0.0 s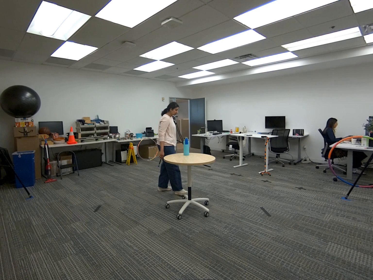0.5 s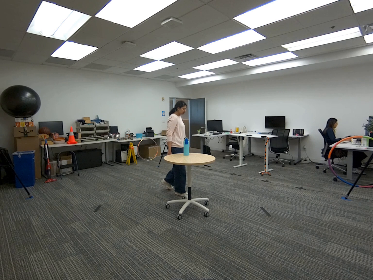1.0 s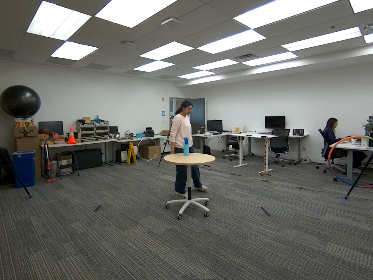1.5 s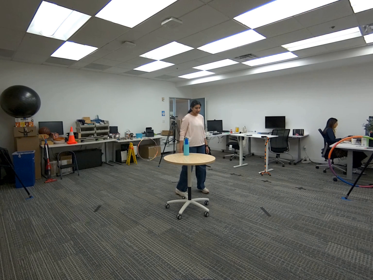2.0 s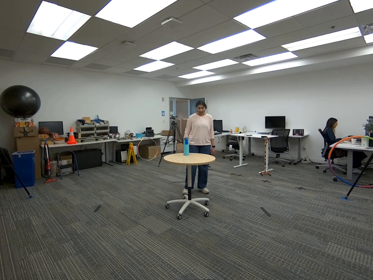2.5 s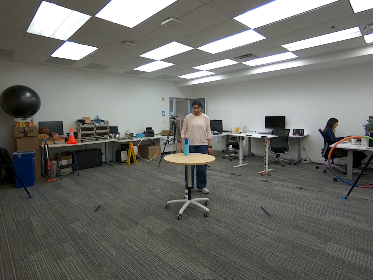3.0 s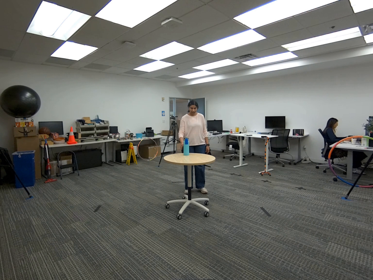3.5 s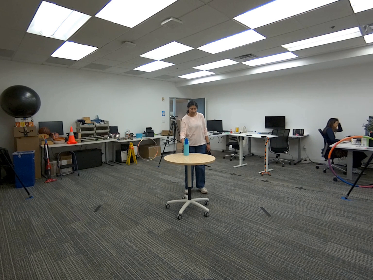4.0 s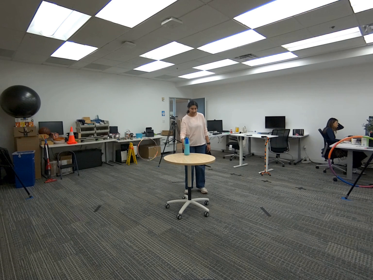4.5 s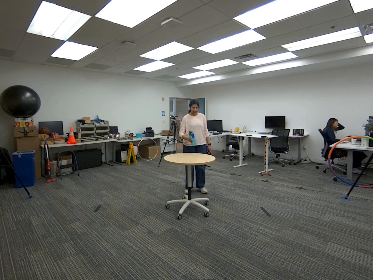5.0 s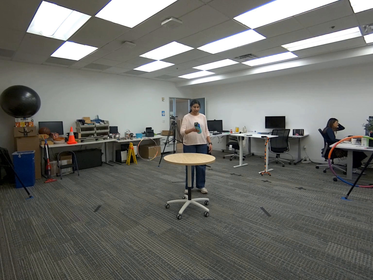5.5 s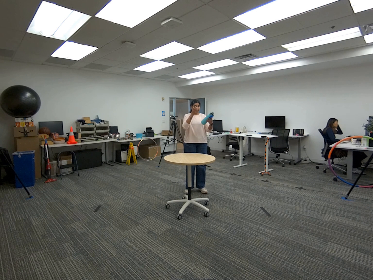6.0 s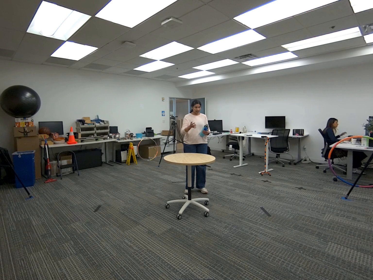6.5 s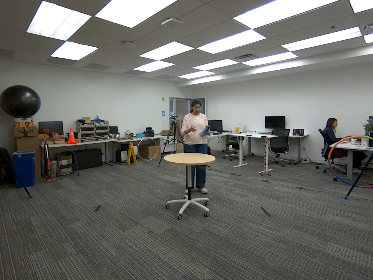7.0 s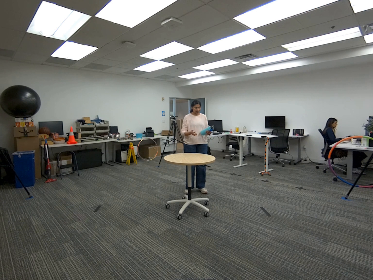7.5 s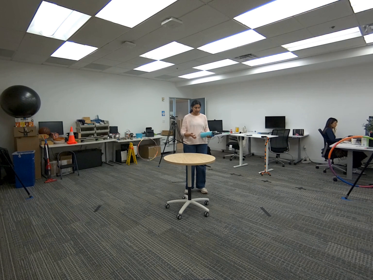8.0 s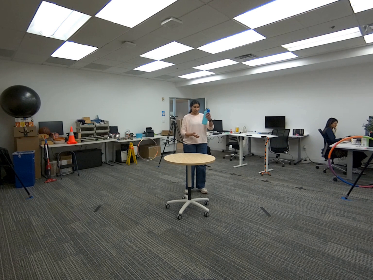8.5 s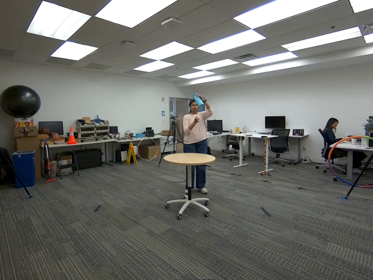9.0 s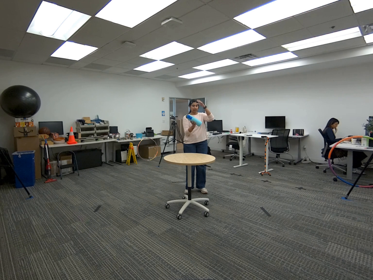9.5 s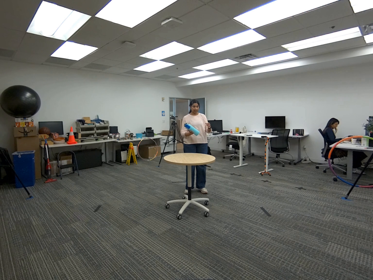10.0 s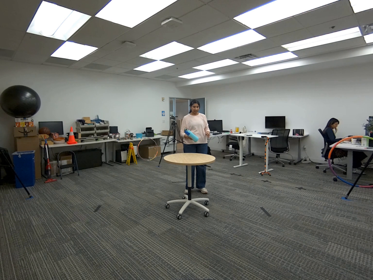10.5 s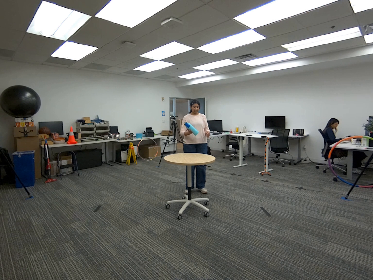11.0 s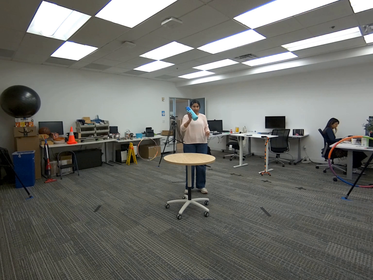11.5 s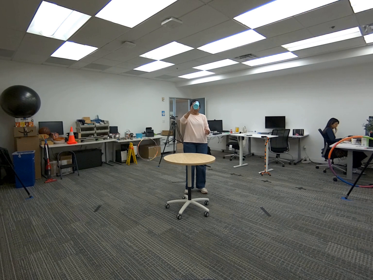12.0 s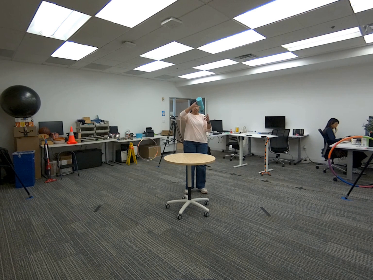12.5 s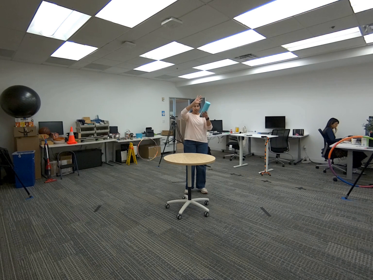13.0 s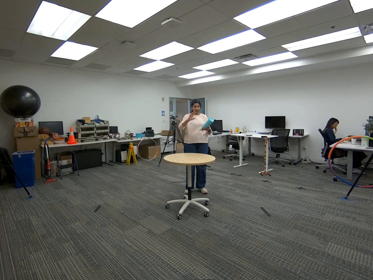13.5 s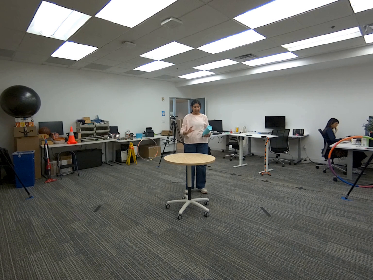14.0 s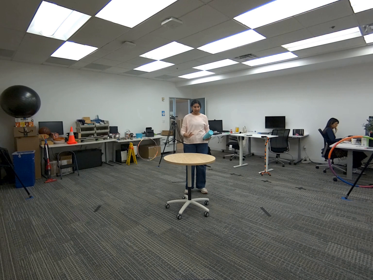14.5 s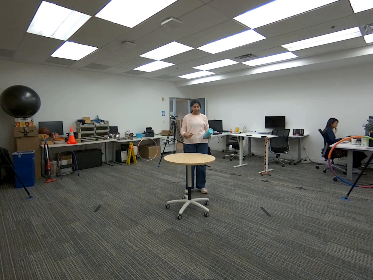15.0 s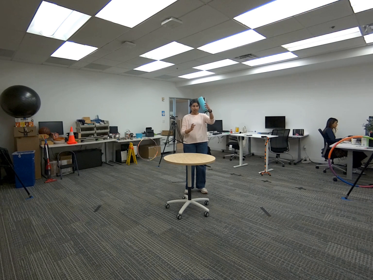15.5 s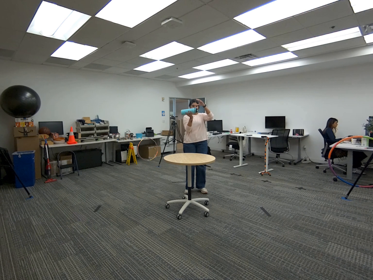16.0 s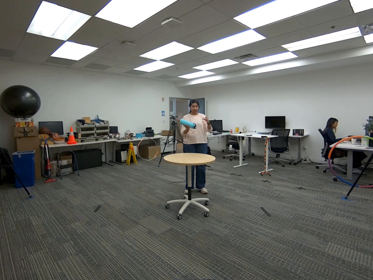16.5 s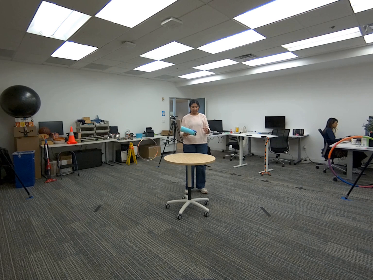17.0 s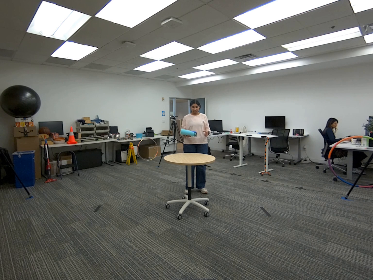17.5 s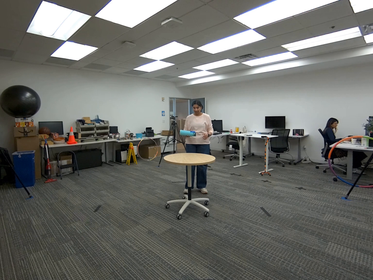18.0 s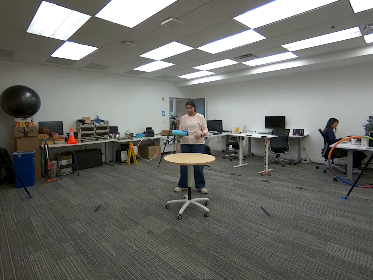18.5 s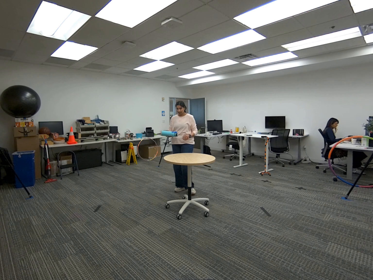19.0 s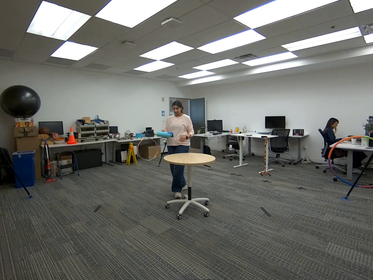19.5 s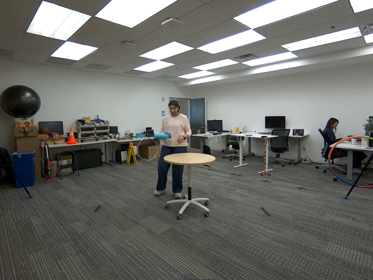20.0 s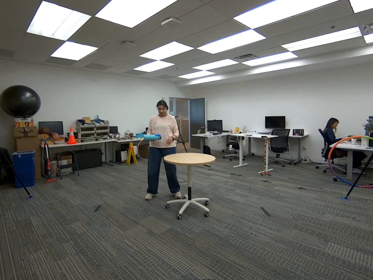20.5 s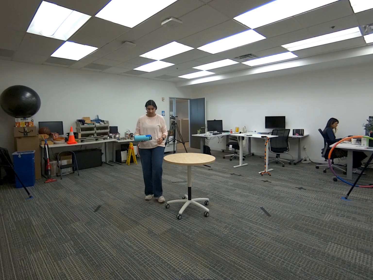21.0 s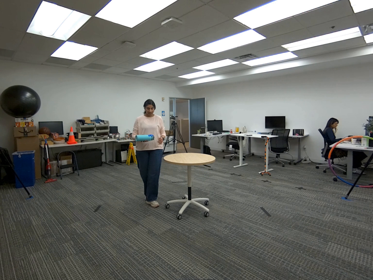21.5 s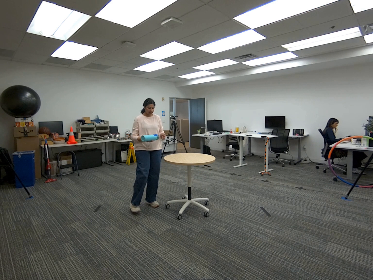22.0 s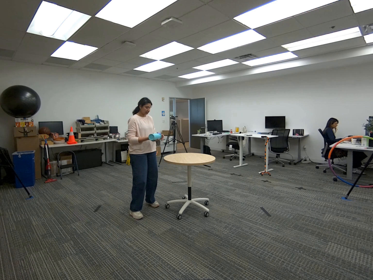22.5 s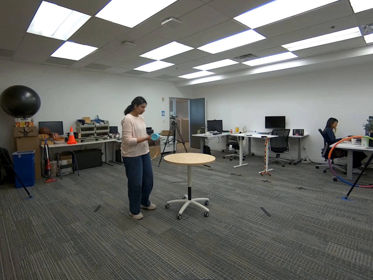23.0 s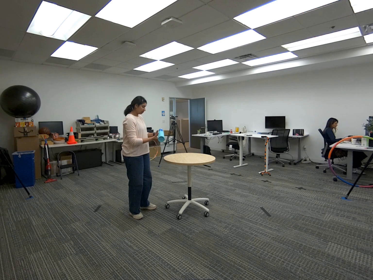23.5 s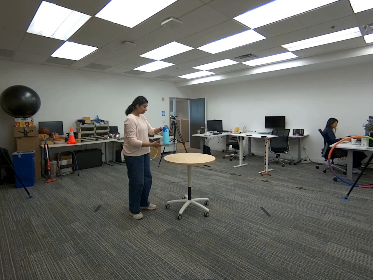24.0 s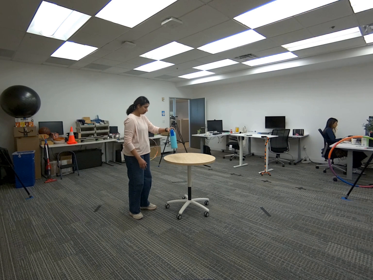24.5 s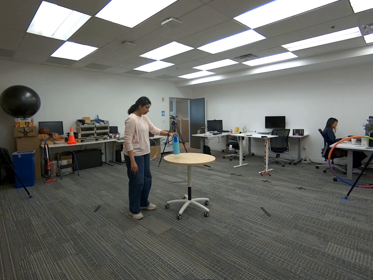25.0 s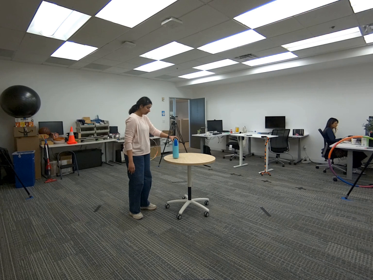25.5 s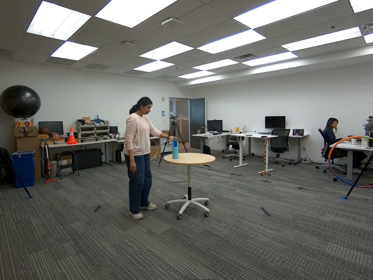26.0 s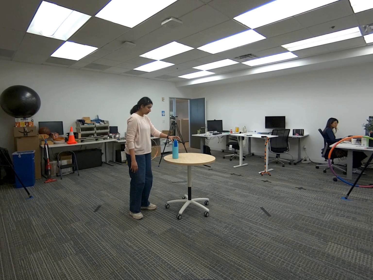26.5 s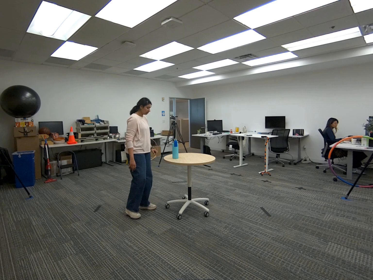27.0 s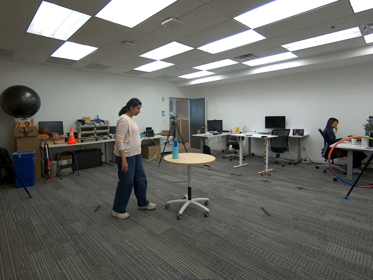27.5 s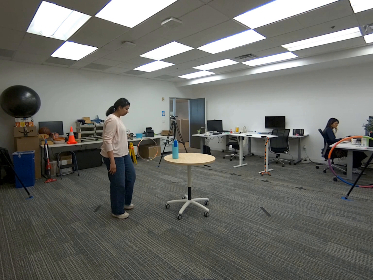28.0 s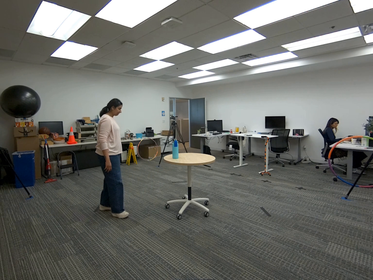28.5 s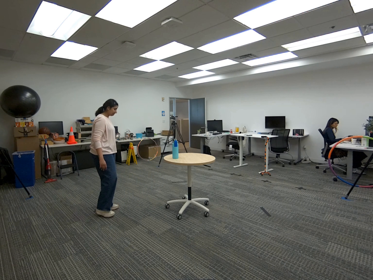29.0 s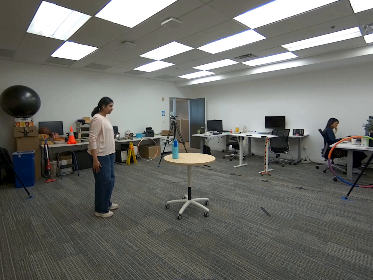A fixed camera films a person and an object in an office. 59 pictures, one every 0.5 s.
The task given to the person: Walk to the cyan water bottle on the round table. Pick it up with your right hand, toss it vertically up into the air, and catch it with your left hand. Alternate hands a few times, then place the bottle back on the table when finished.
